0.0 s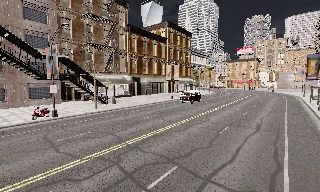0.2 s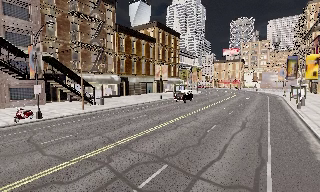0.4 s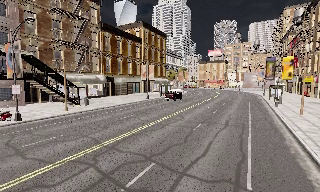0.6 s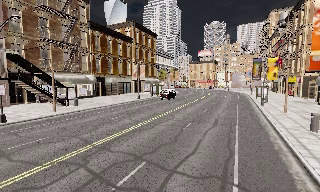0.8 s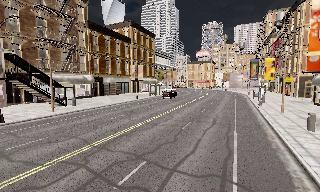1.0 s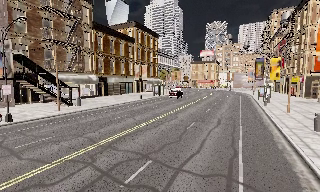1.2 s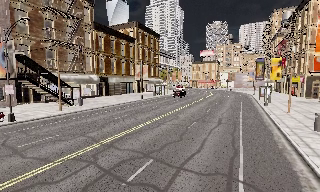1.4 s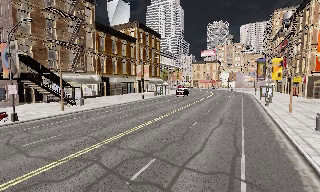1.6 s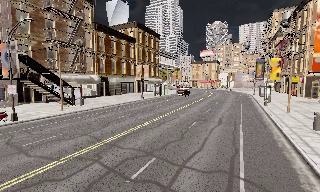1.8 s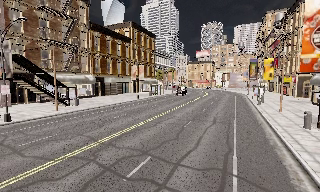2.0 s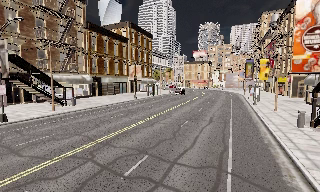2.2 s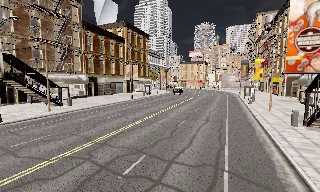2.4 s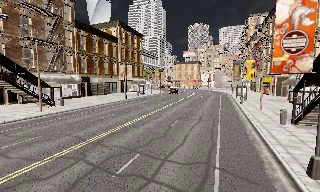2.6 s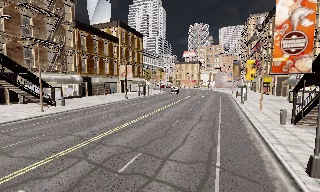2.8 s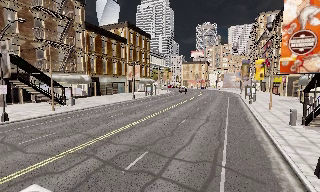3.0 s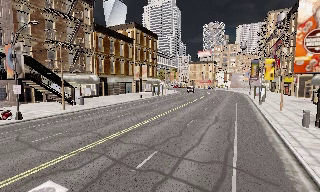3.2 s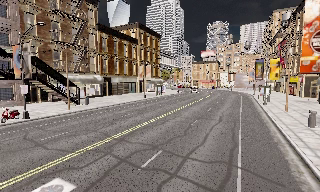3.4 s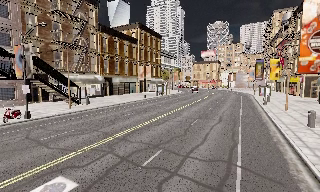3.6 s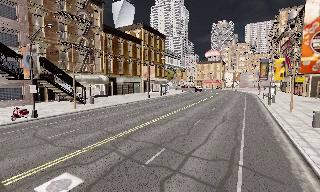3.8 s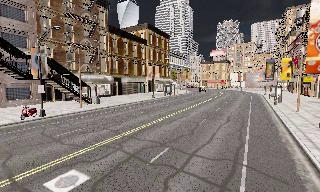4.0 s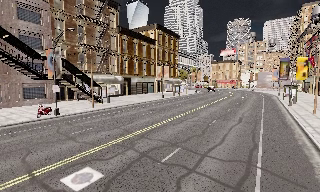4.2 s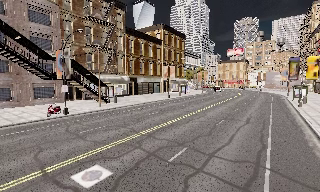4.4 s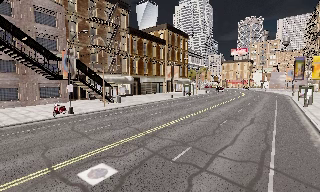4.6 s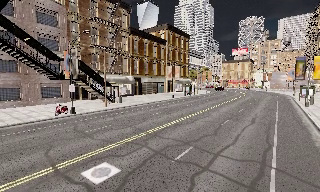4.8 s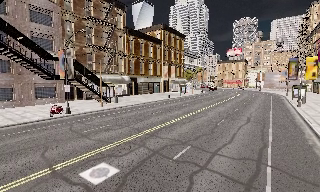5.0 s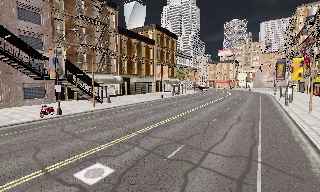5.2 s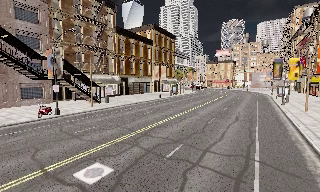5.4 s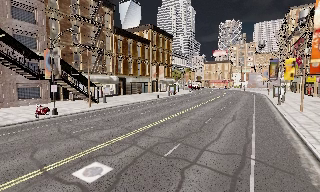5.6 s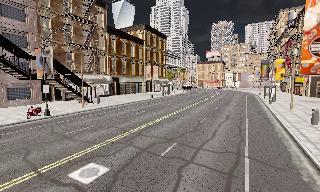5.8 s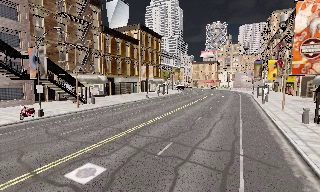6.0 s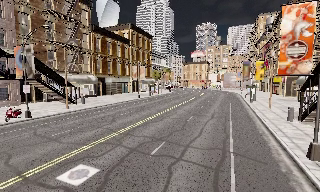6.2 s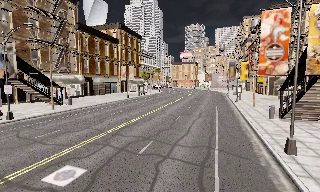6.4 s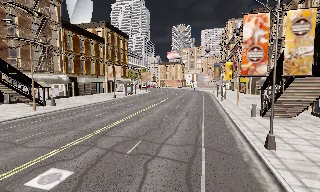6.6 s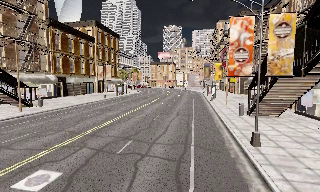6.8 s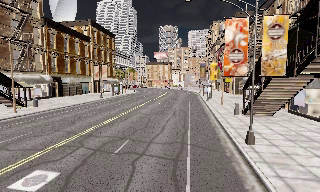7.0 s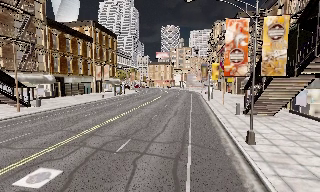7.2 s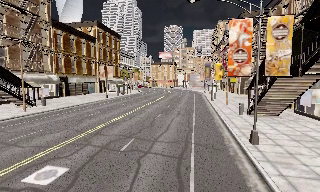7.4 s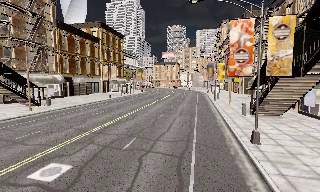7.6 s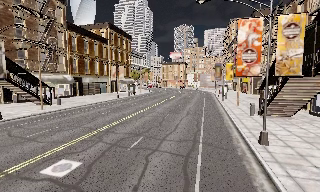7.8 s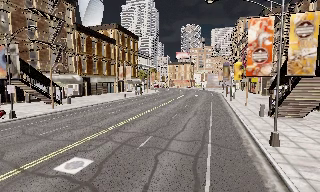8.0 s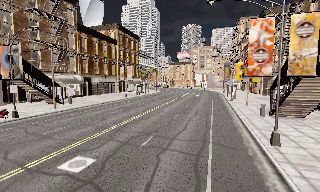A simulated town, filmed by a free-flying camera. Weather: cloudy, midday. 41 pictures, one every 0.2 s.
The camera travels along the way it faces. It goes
backward.
0.0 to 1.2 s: The camera swings to its right by about 10 degrees, and the scene slides to the left. It travels backward, about 0.5 m, so what stands in front gets smaller.
1.2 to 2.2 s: The camera shifts only a little, or ends up much as it began.
2.2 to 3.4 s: The camera travels backward, about 0.5 m, so what stands in front gets smaller.
3.4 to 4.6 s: The camera shifts only a little, or ends up much as it began.
4.6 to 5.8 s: The scene slides to the left, as the camera pans about 10 degrees to its right.
5.8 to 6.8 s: The camera swings to its right by about 15 degrees, and the scene slides to the left. It travels backward, about 0.5 m, so what stands in front gets smaller.
6.8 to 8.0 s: The camera travels backward, about 0.5 m, so what stands in front gets smaller.
The film runs backward here.
